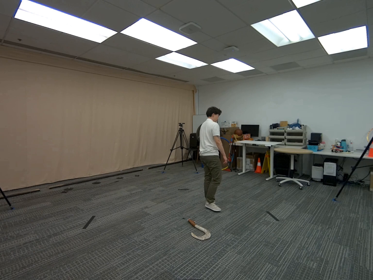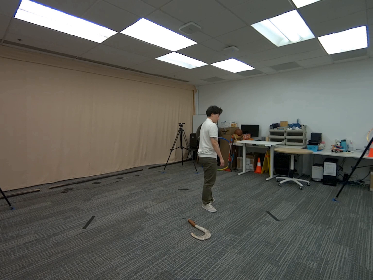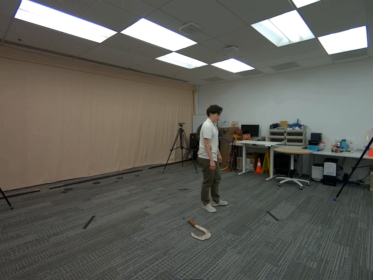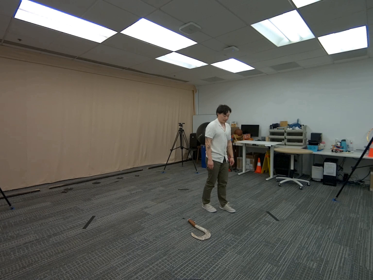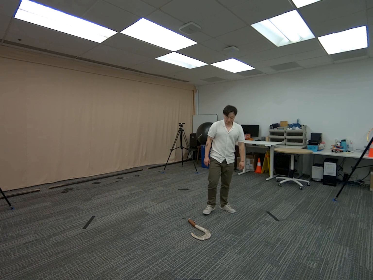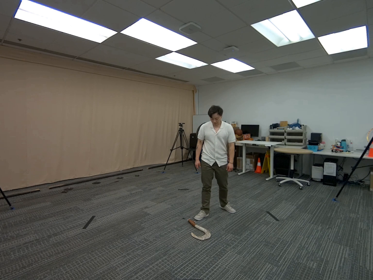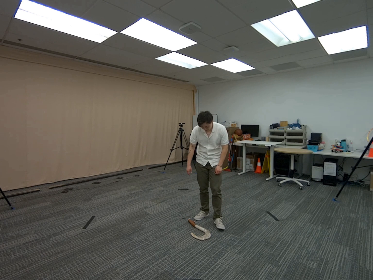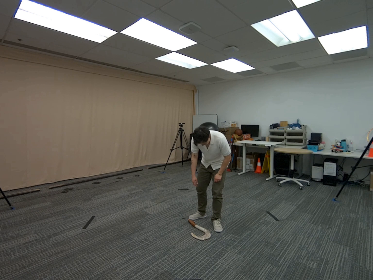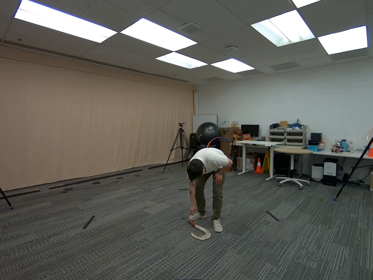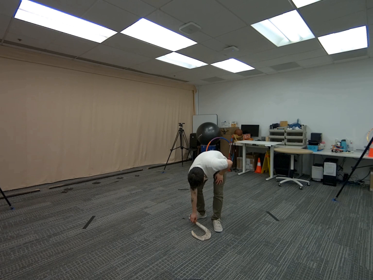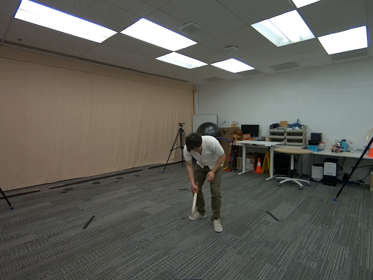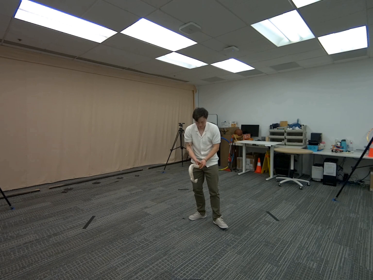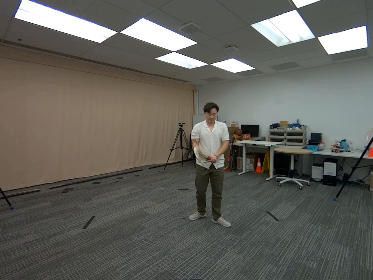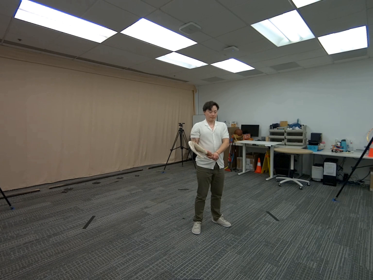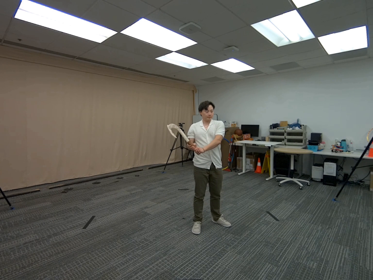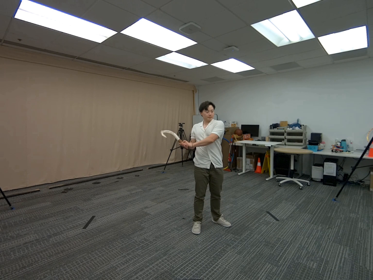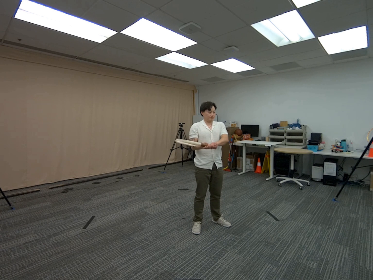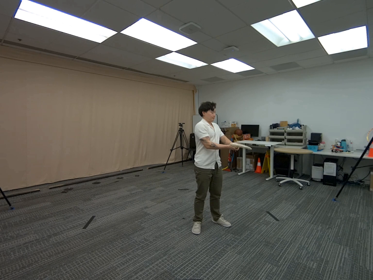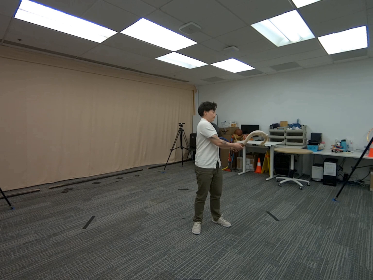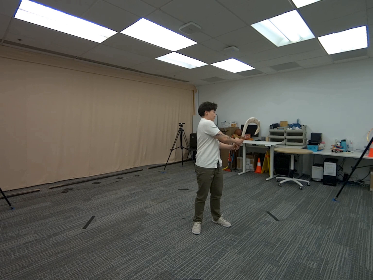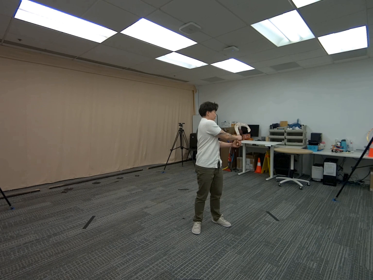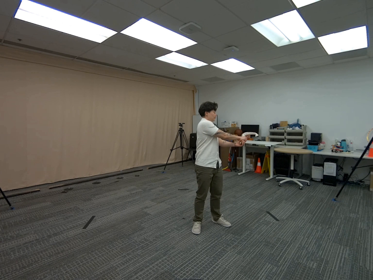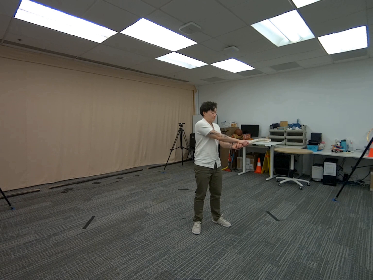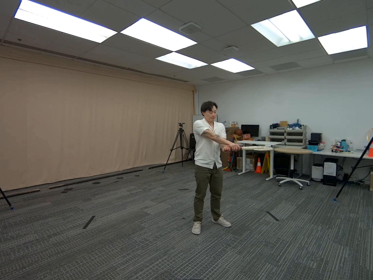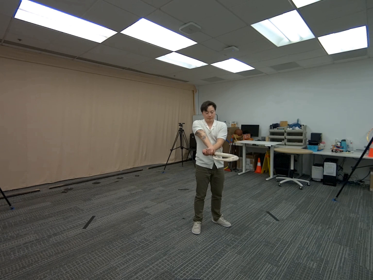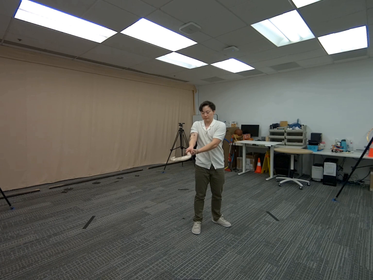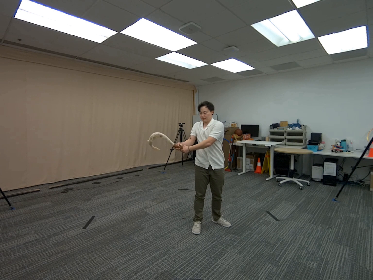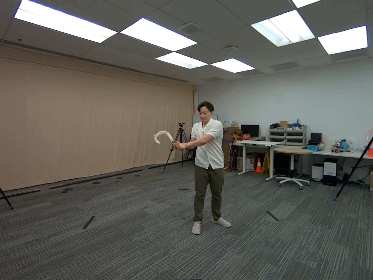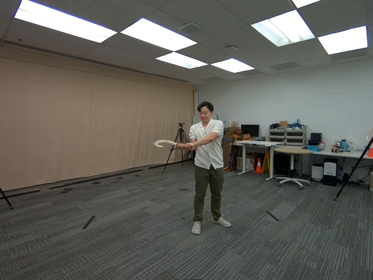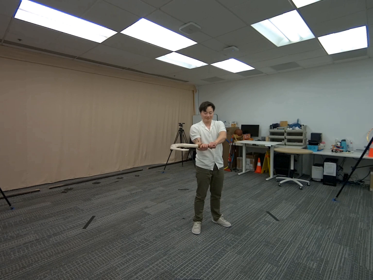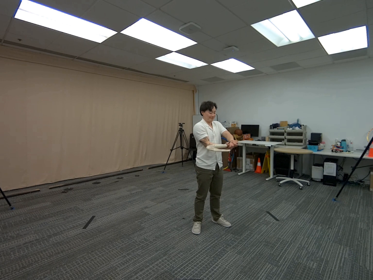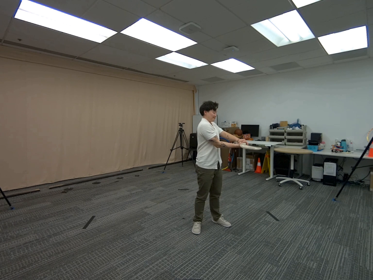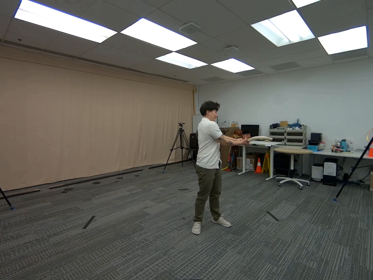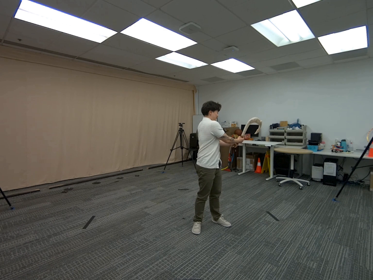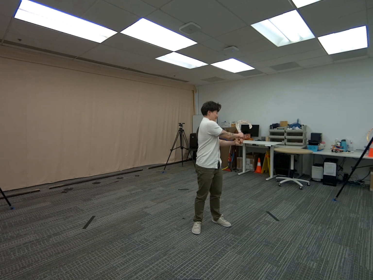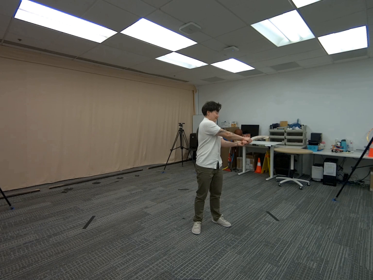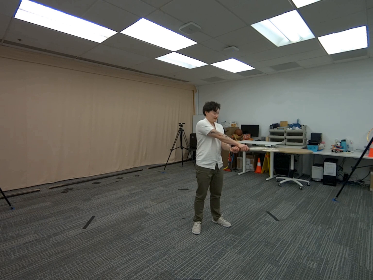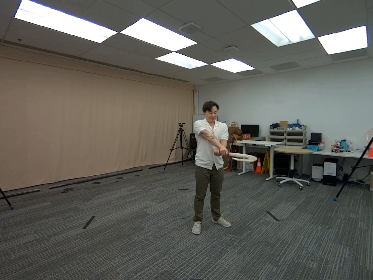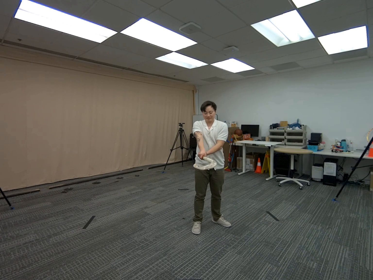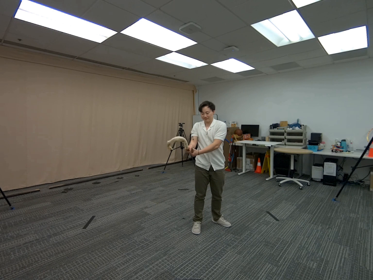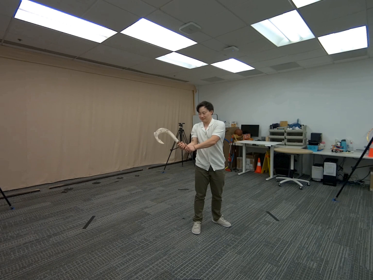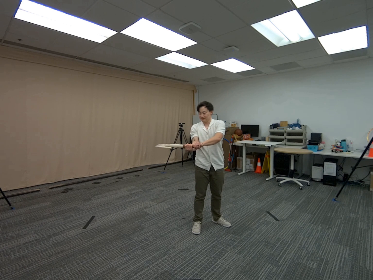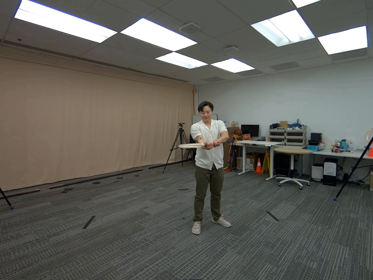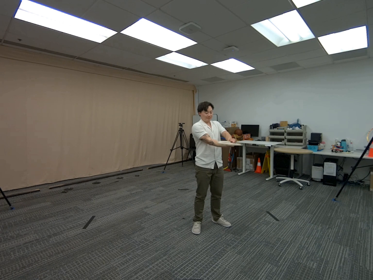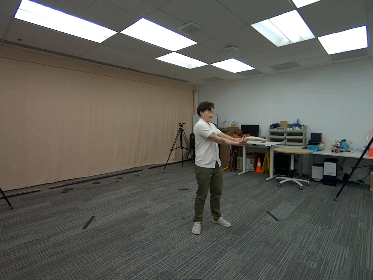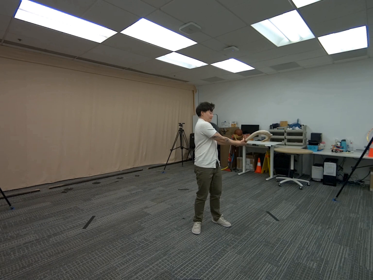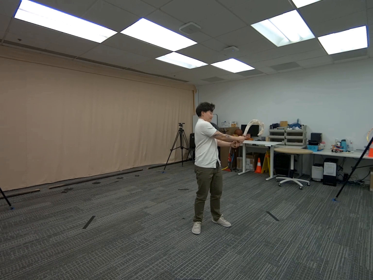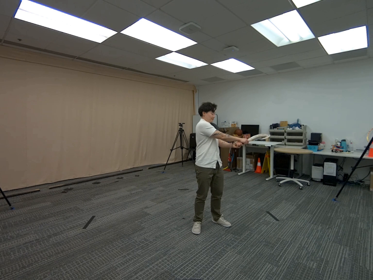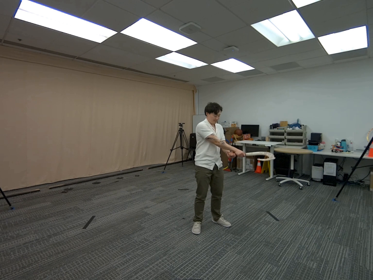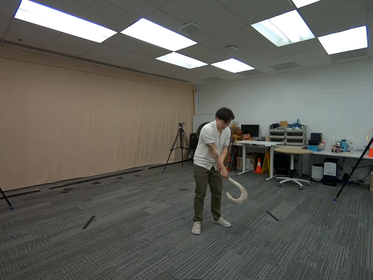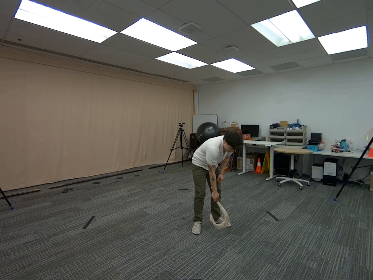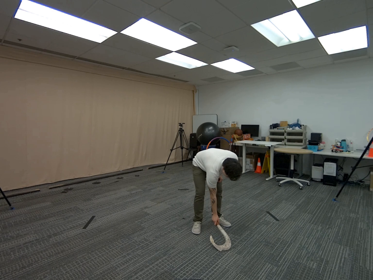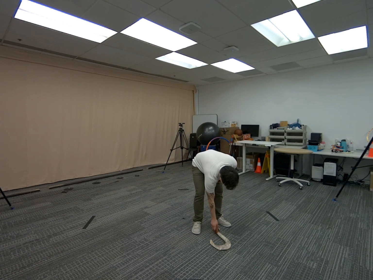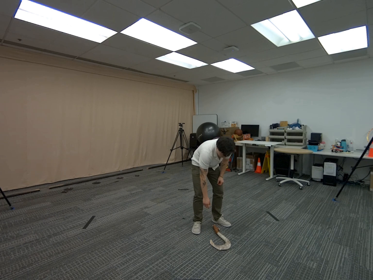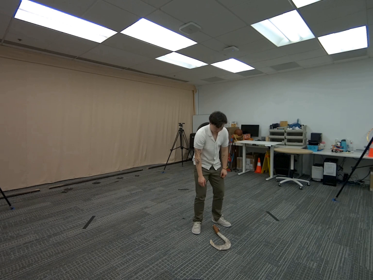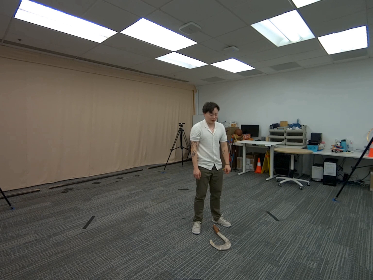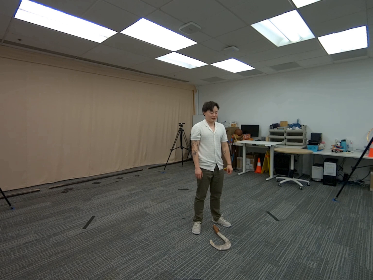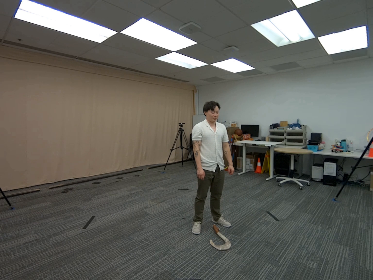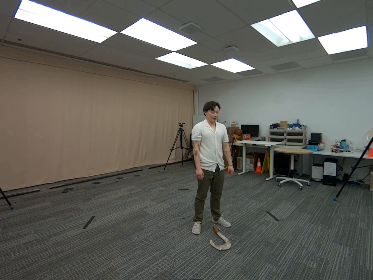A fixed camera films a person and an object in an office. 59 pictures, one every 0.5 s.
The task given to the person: Walk toward the big fish hook lying on the floor. Reach down with both hands and pick up the hook from the floor. Rotate your torso side to side, swinging the hook in a horizontal motion in front of your body.
